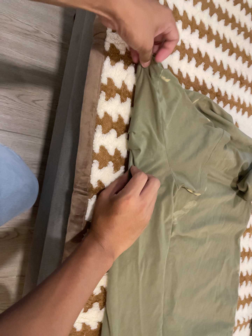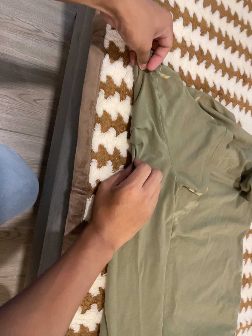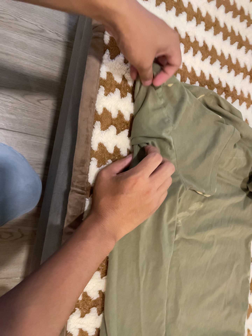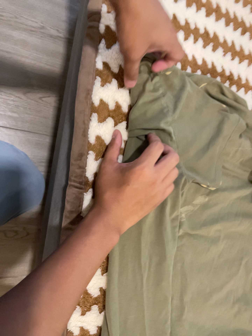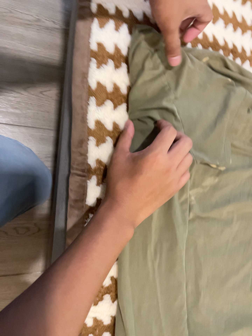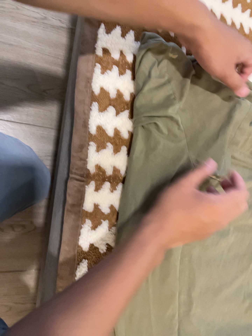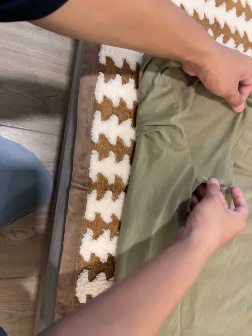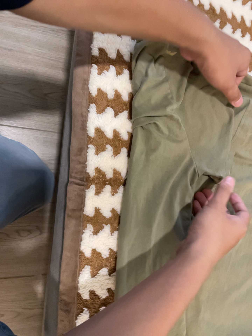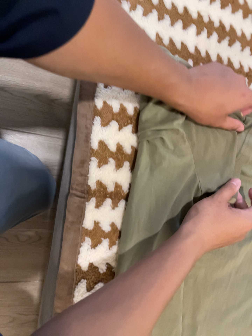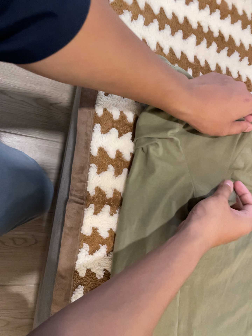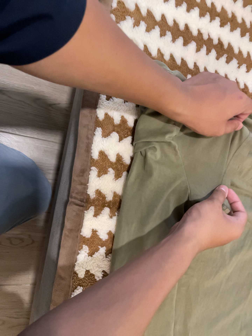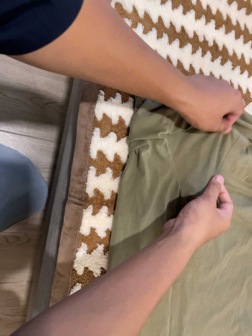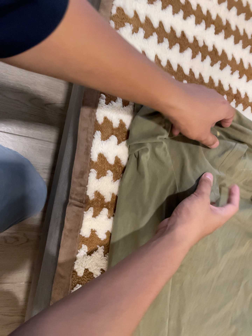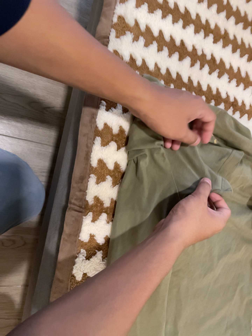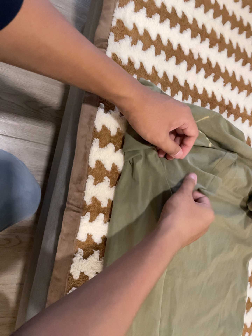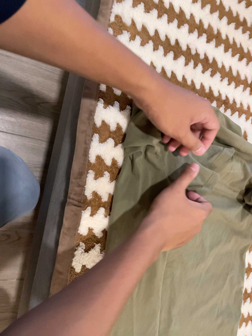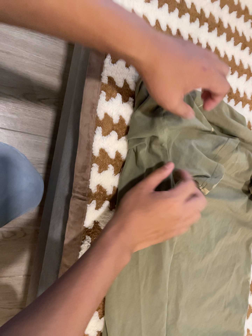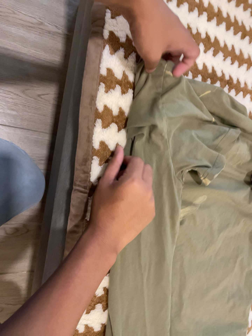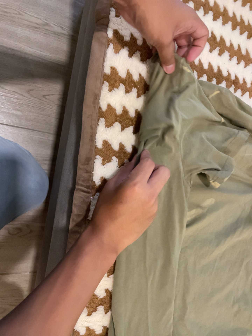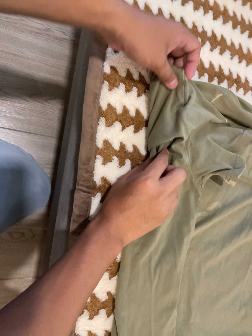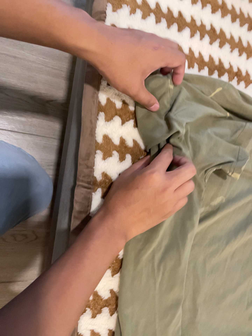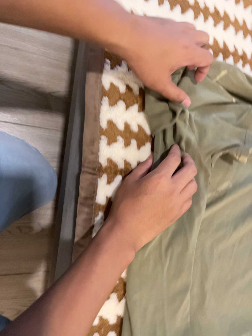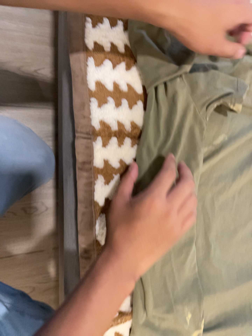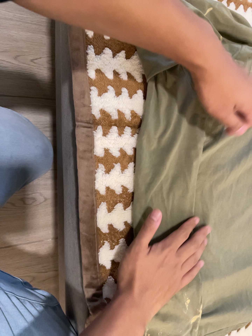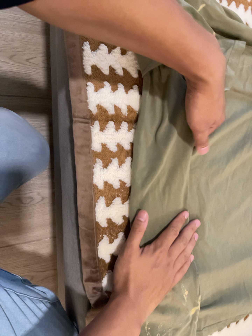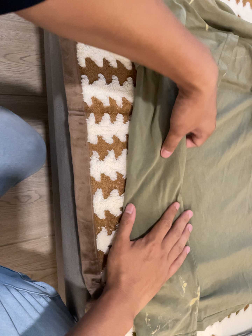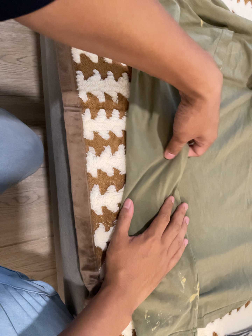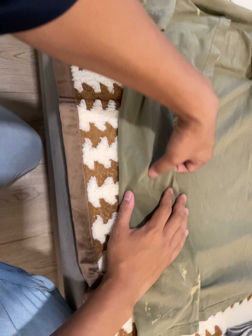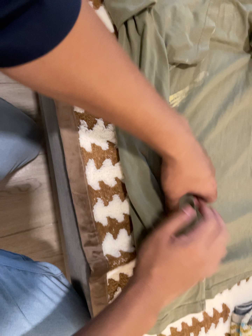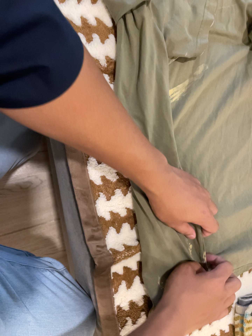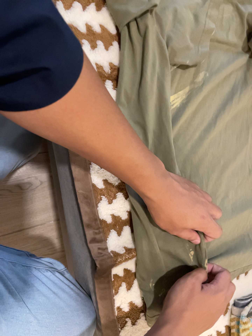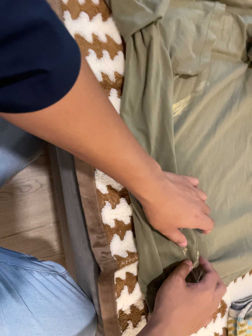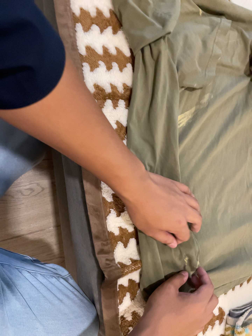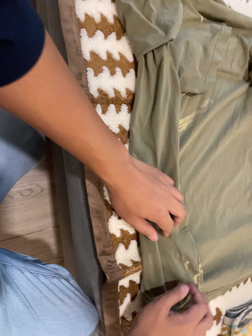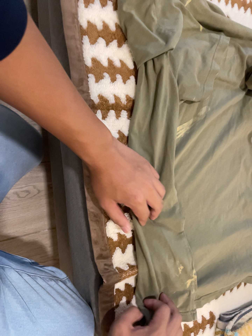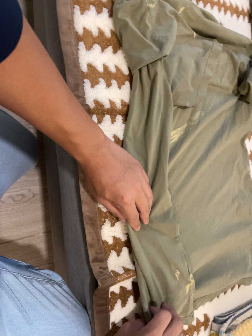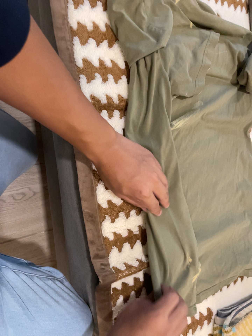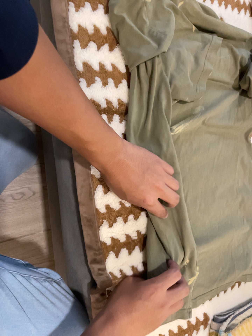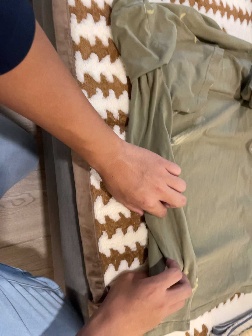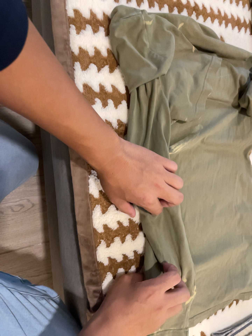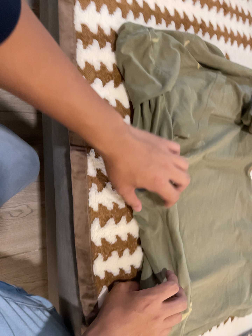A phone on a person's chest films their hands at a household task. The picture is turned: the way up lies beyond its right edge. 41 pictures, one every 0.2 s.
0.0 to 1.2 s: The camera travels forward, about 7 cm, so what stands in front looms larger.
1.2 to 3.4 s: The camera shifts only a little, or ends up much as it began.
3.4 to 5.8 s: The camera travels toward the bottom of its view, about 16 cm, so close, fixed things drift upward. It rolls about its line of sight by about 20 degrees, and the scene rotates counterclockwise.
5.8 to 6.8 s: The camera travels to its left, about 8 cm.
6.8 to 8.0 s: The camera travels toward the top of its view, about 6 cm, so close, fixed things drift downward.
The film runs backward here.
